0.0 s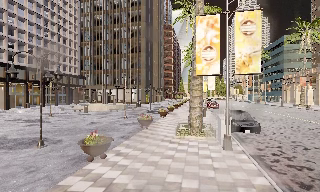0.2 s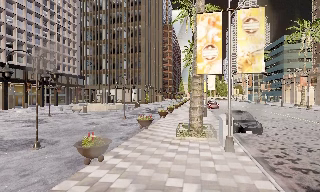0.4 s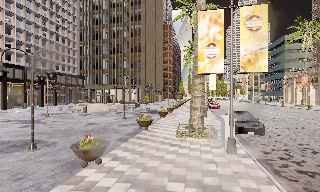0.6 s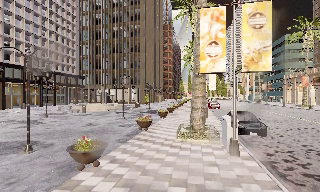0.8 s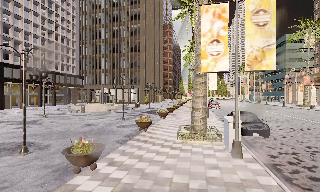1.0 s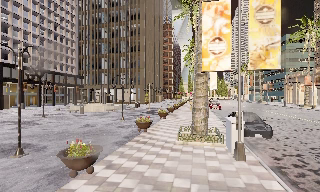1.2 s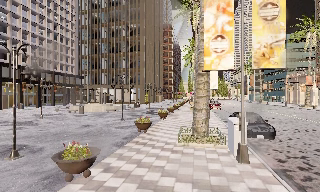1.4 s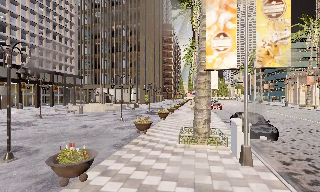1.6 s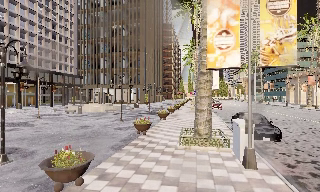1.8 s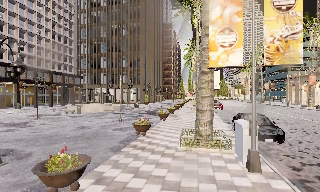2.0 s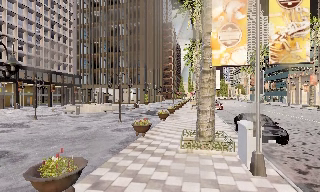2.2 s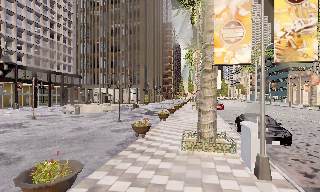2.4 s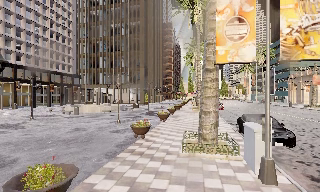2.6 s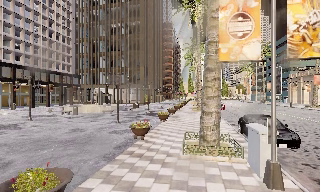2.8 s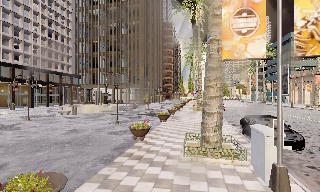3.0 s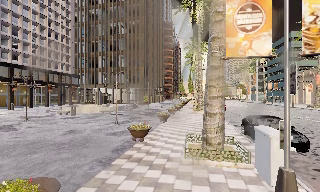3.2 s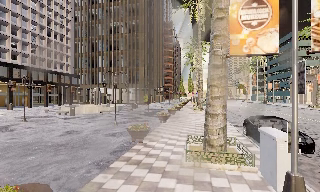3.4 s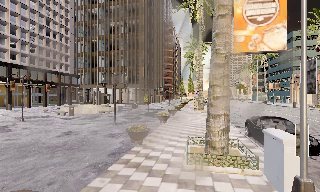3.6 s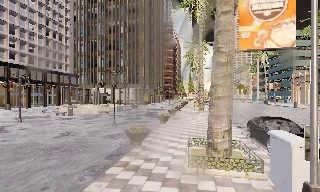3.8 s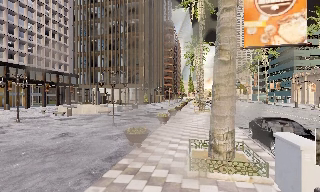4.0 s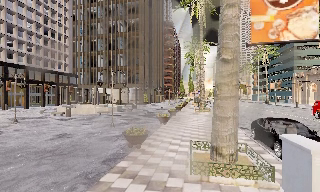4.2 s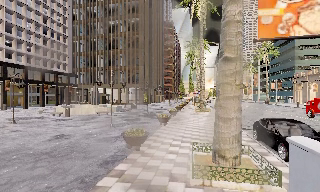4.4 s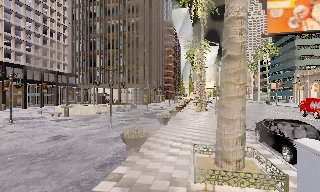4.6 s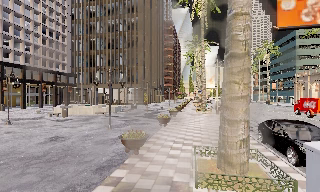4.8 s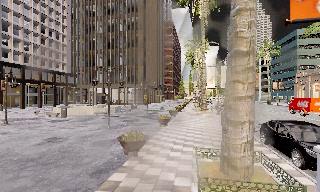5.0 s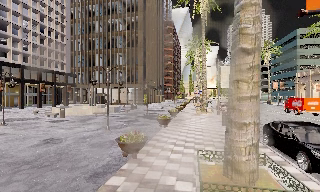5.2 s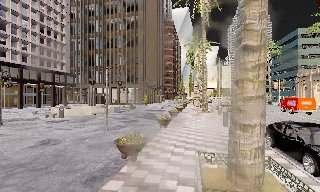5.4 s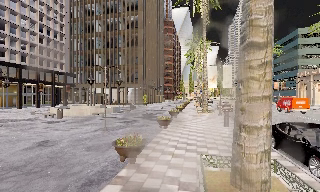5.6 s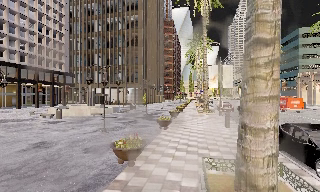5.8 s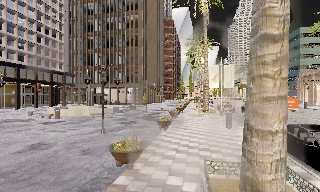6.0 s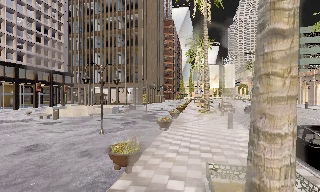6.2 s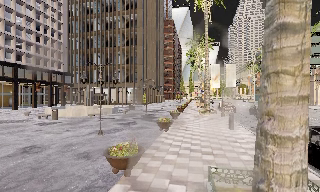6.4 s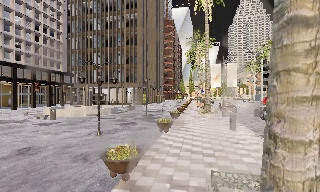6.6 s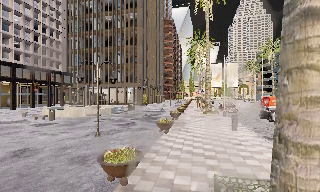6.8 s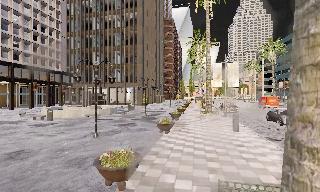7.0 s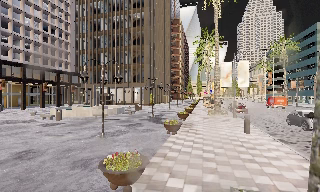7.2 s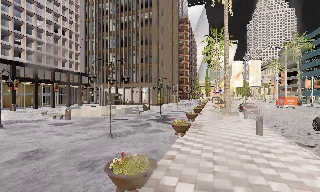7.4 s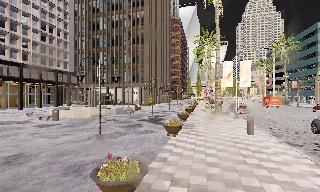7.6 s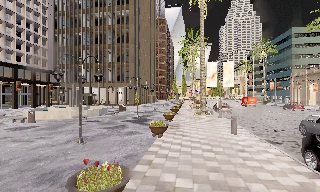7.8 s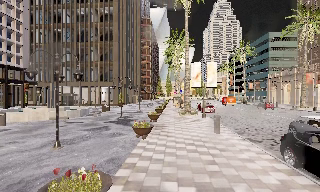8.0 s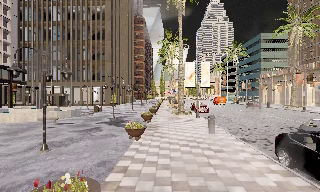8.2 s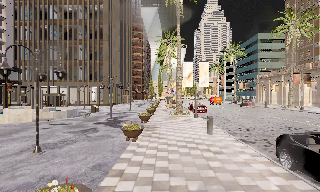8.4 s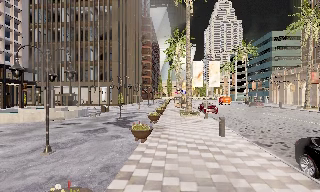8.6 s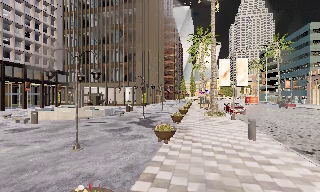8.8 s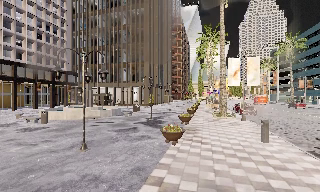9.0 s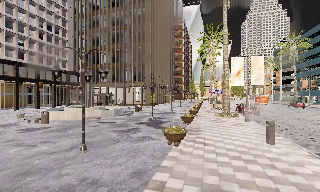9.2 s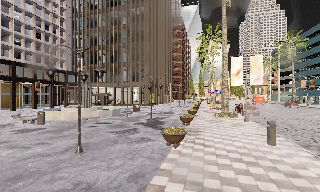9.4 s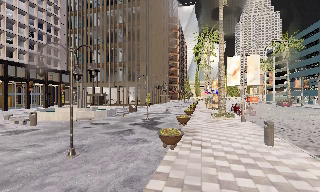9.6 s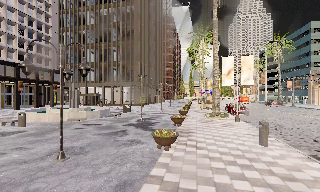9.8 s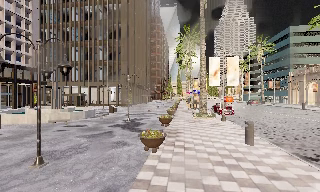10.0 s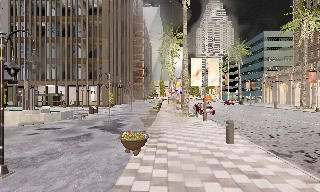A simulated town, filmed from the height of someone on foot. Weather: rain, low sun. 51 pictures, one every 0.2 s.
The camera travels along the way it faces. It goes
forward.
0.0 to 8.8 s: The camera travels forward, about 10 m, so what stands in front looms larger.
8.8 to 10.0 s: The camera pans to its right, which is clockwise from overhead, by about 15 degrees. It travels forward, about 1.5 m, so what stands in front looms larger.
The film runs forward here.
